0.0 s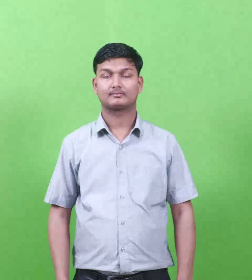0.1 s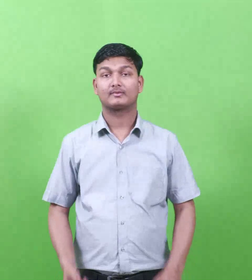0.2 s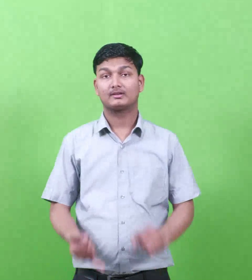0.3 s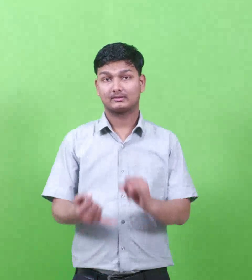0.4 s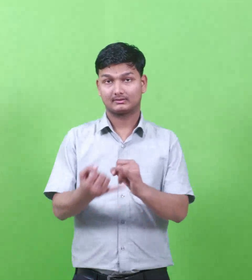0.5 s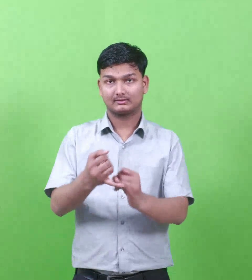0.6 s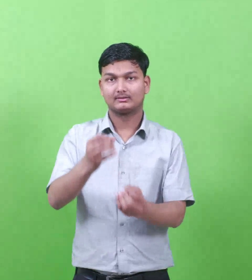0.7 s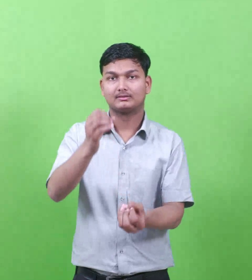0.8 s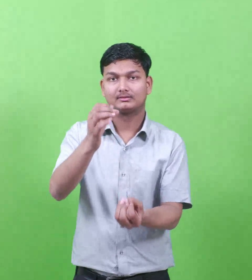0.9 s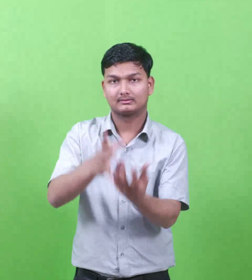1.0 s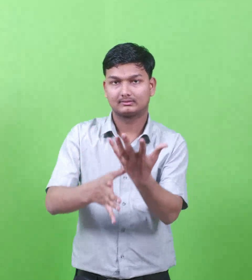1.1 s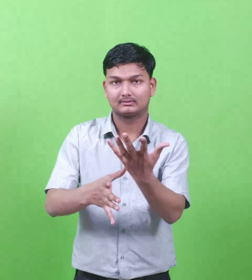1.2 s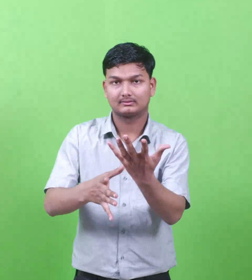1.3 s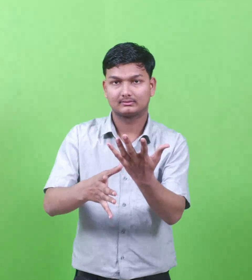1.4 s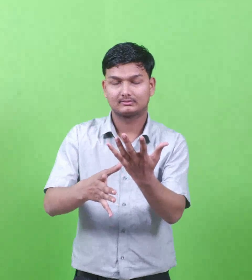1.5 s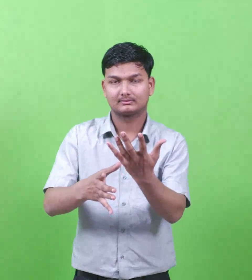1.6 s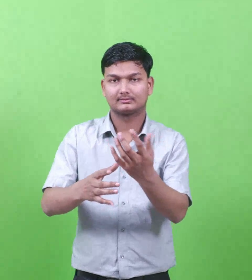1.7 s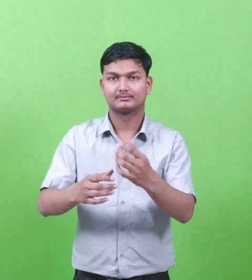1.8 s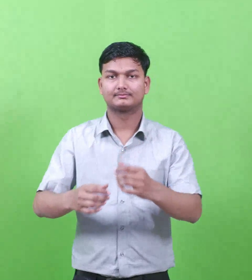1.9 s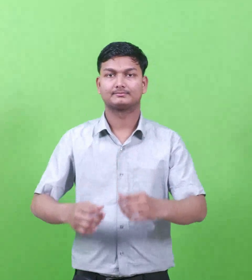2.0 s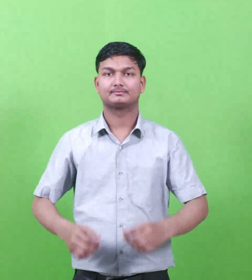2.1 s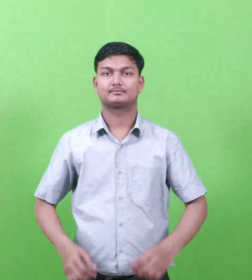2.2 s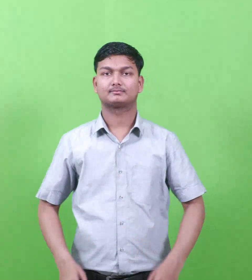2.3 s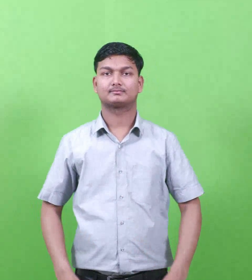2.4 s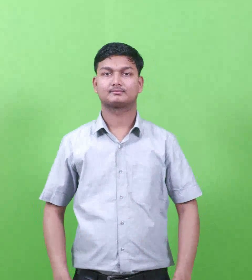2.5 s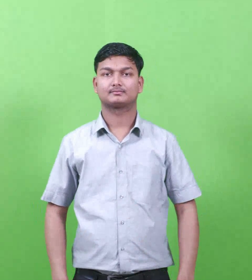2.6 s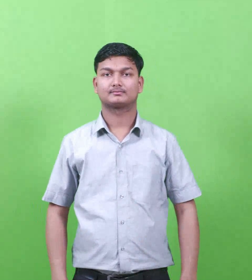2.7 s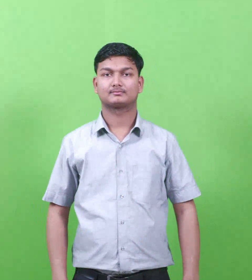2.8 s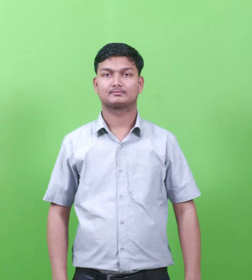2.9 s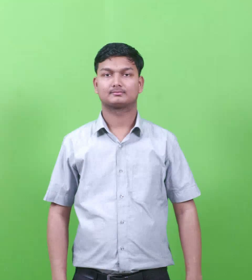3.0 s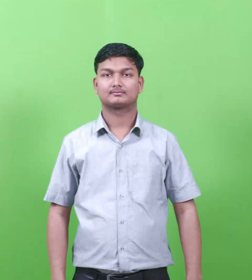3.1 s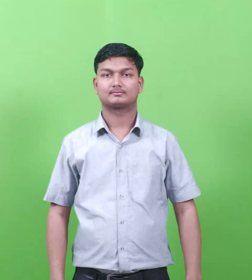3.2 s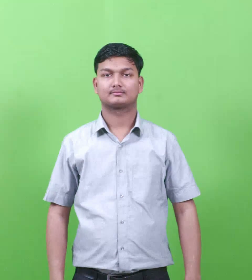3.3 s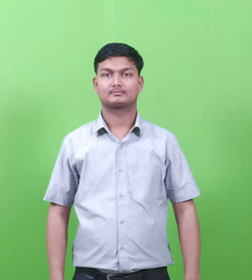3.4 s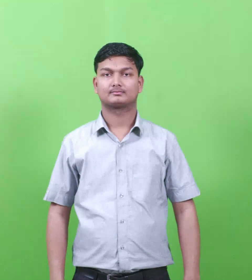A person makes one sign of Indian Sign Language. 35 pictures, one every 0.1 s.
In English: sodom
